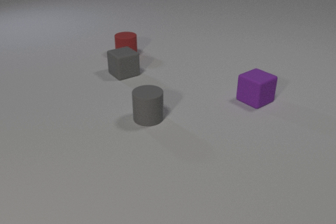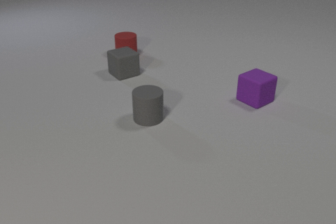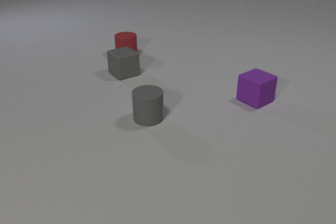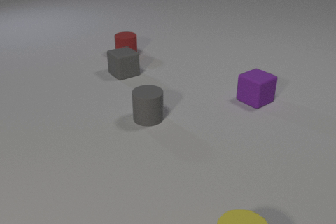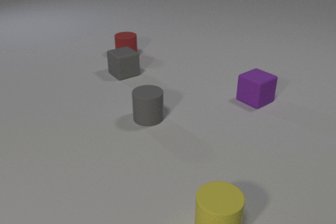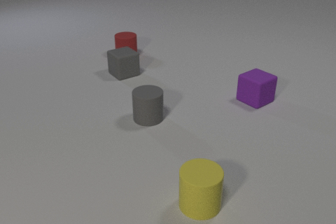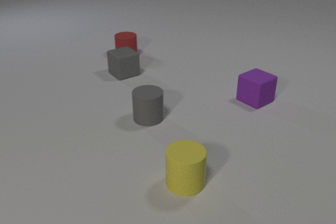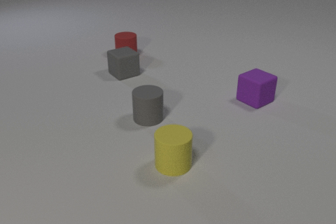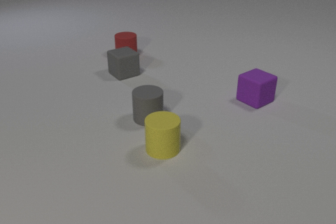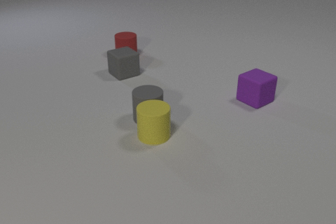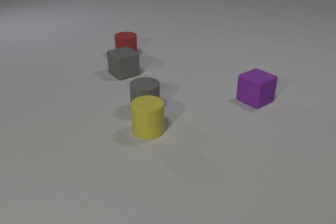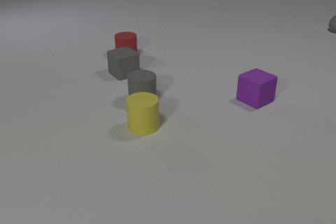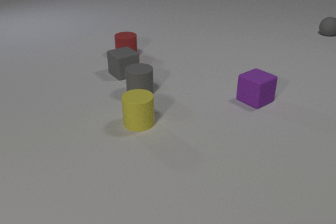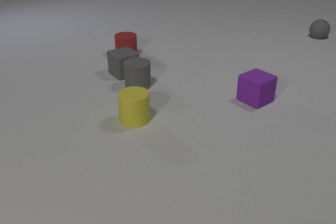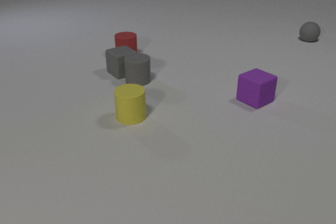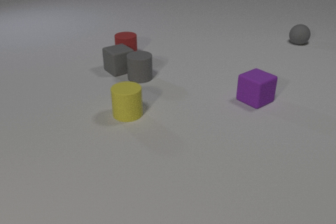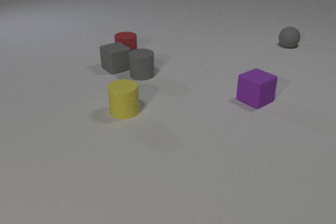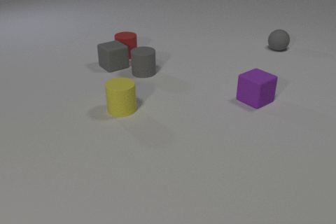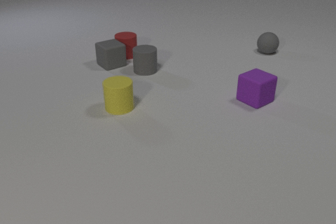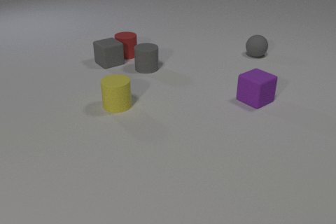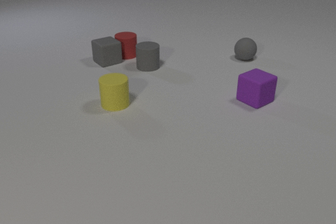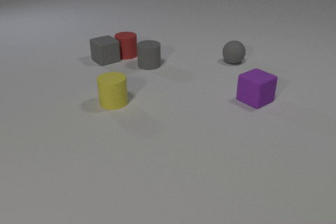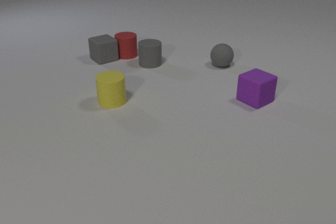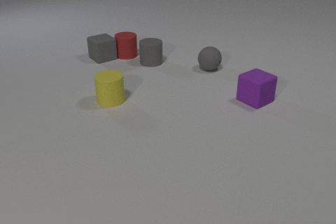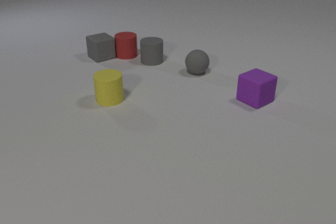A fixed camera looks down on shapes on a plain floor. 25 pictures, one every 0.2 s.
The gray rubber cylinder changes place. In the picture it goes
away from the camera.
The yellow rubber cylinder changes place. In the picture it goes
away from the camera.
0.0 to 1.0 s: The yellow rubber cylinder comes in at the bottom edge, slides away from the camera and to the left.
1.0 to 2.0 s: The yellow rubber cylinder slides away from the camera and to the left. The gray rubber cylinder slides away from the camera. The yellow rubber cylinder and the gray rubber cylinder collide.
2.0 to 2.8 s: The yellow rubber cylinder slides away from the camera and to the left. The gray rubber cylinder slides away from the camera. The gray rubber sphere comes in at the right edge, rolls toward the camera and to the left. The gray rubber cylinder and the gray rubber cube collide.
2.8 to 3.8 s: The yellow rubber cylinder slides away from the camera and to the left. The gray rubber cylinder slides away from the camera. The gray rubber cube slides away from the camera and to the left. The gray rubber sphere rolls toward the camera and to the left.
3.8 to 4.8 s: The yellow rubber cylinder slides away from the camera and to the left. The gray rubber cylinder slides away from the camera. The gray rubber cube slides away from the camera and to the left. The gray rubber sphere rolls to the left and toward the camera.
Are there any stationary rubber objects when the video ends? yes.
What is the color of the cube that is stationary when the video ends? purple.
What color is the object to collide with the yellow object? gray.
